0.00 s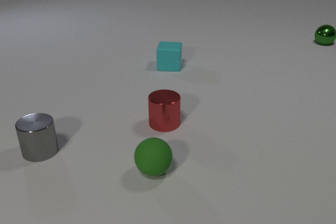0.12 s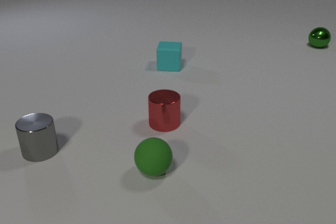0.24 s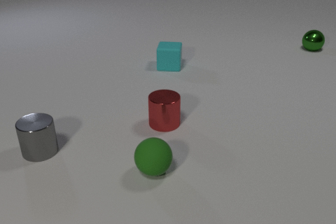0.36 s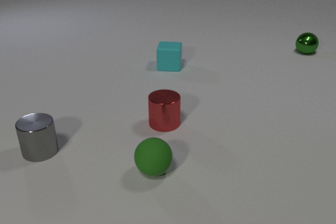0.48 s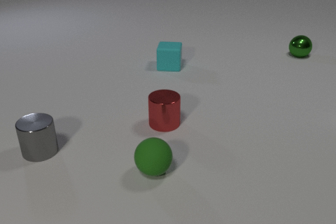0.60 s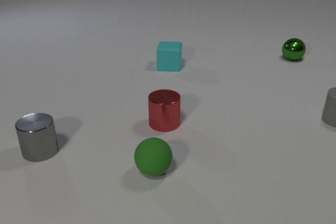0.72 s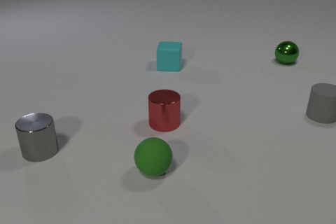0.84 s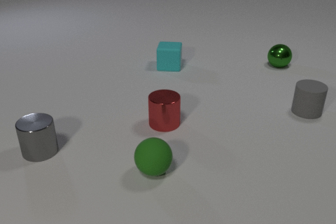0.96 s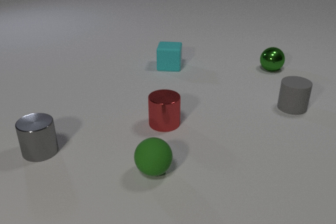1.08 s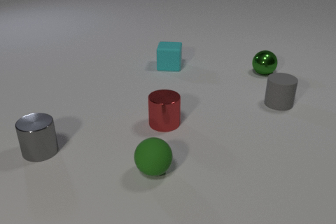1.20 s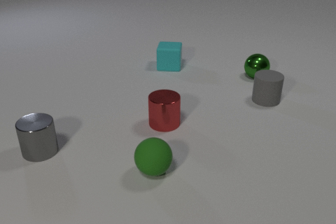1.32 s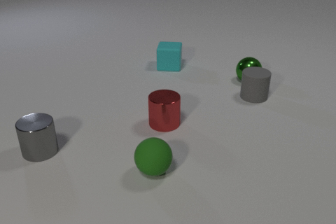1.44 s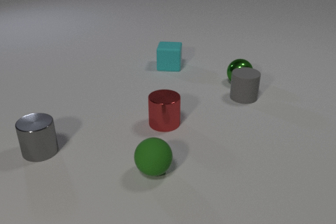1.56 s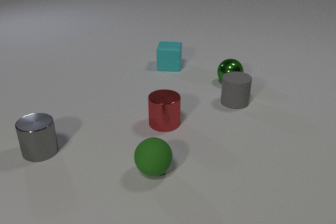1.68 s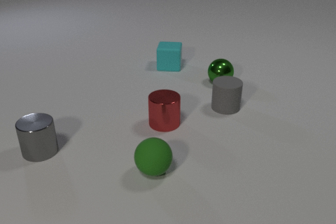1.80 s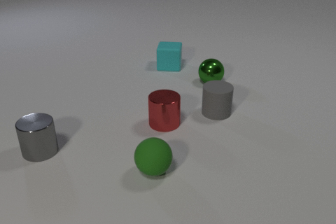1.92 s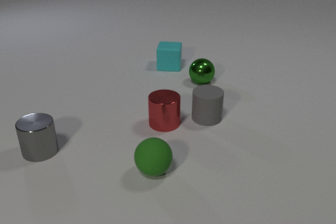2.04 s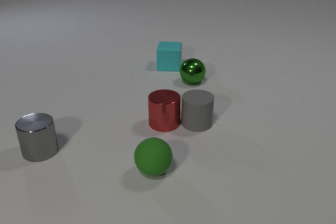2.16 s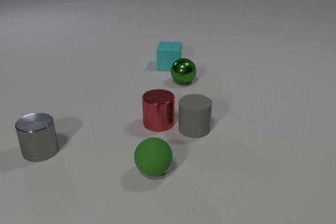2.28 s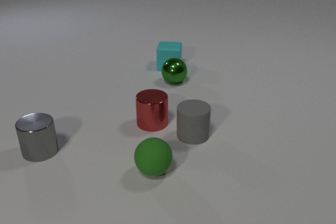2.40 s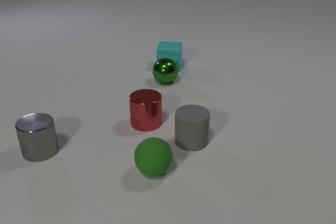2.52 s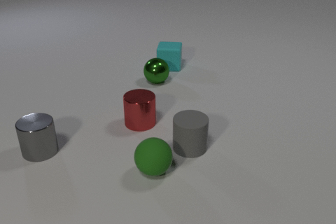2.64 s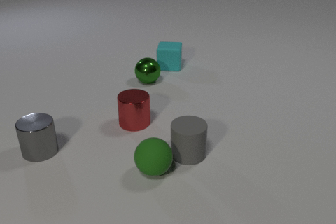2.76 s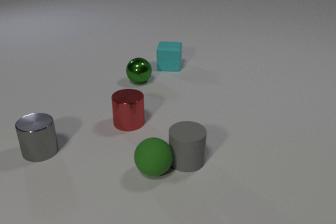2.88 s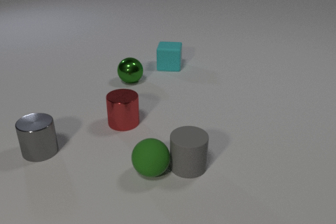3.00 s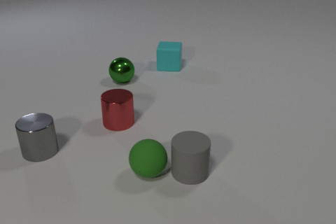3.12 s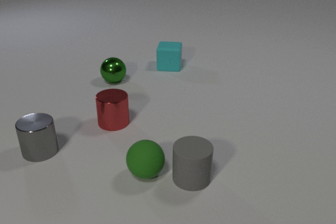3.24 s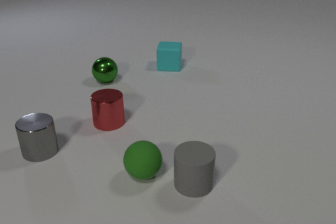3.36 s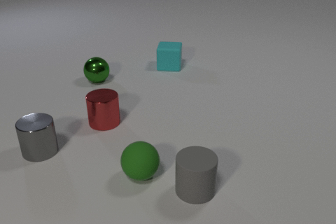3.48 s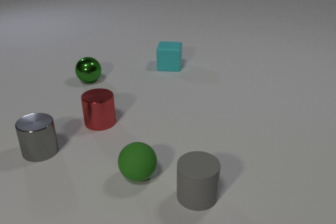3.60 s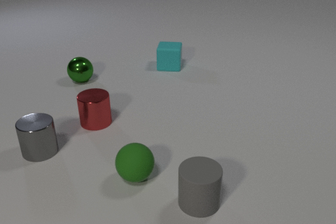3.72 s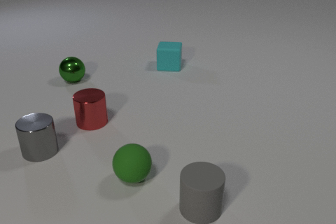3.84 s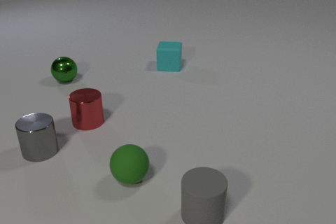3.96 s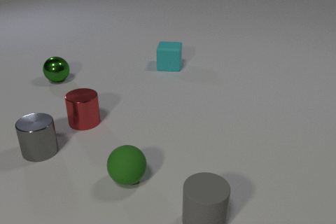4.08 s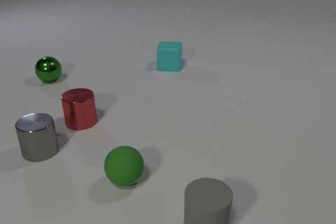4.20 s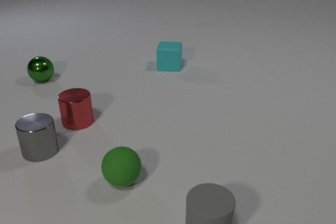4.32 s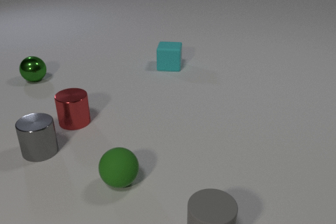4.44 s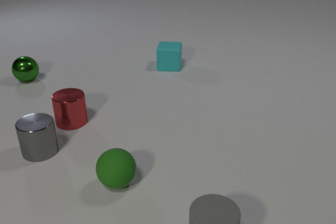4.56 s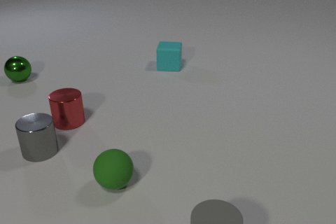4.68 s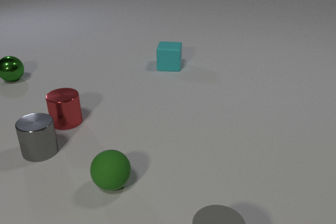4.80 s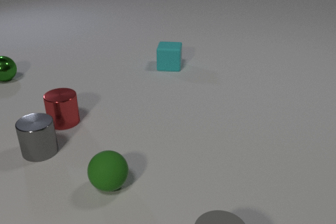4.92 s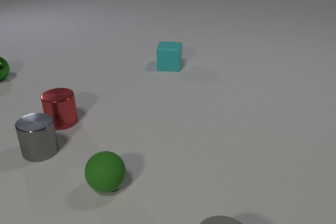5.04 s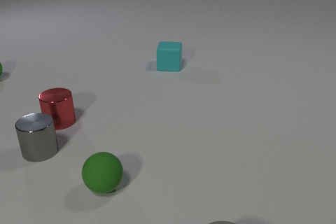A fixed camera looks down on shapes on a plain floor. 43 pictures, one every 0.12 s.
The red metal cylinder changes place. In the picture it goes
to the left.
The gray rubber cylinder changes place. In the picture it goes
toward the camera.
0.00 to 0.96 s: The gray rubber cylinder comes in at the right edge, slides to the left. The green metal sphere rolls toward the camera and to the left.
0.96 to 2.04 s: The gray rubber cylinder slides to the left and toward the camera. The green metal sphere rolls to the left and toward the camera. The gray rubber cylinder and the green metal sphere collide. The gray rubber cylinder and the red metal cylinder collide.
2.04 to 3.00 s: The gray rubber cylinder slides toward the camera. The green metal sphere rolls to the left. The red metal cylinder slides to the left. The gray rubber cylinder and the green rubber sphere collide.
3.00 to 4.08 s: The gray rubber cylinder slides toward the camera. The green metal sphere rolls to the left. The red metal cylinder slides to the left. The green rubber sphere rolls to the left and toward the camera.
4.08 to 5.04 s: The gray rubber cylinder slides toward the camera. The green metal sphere rolls to the left and away from the camera. The red metal cylinder slides to the left. The green rubber sphere rolls to the left.
What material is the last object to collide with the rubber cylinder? rubber.
Are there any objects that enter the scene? yes.
What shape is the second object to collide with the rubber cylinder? cylinder.
